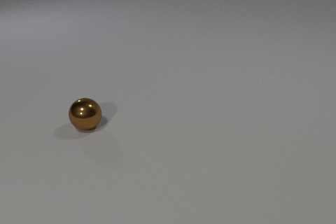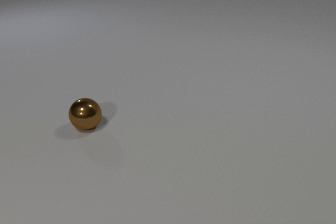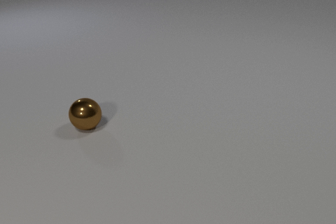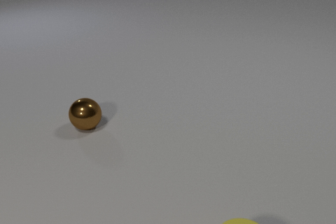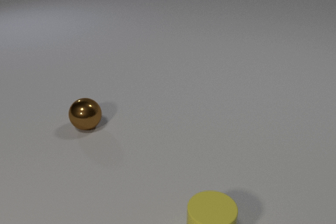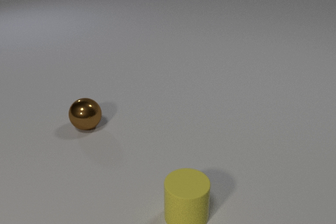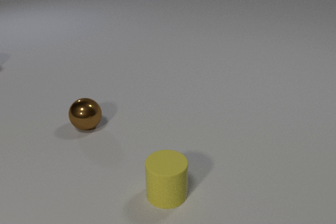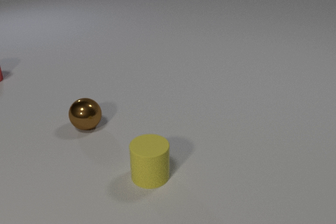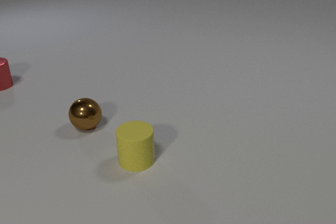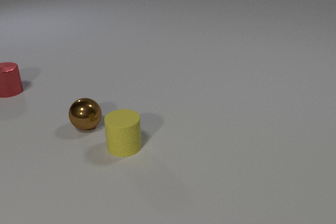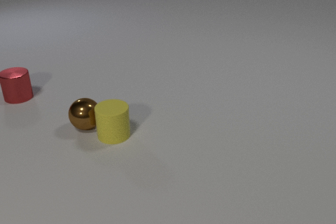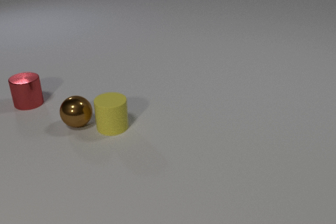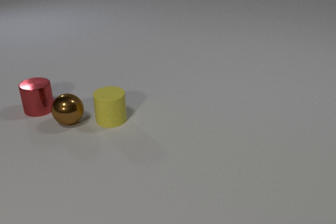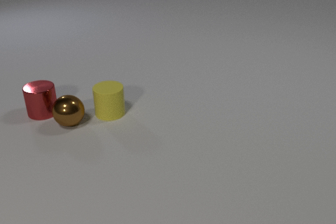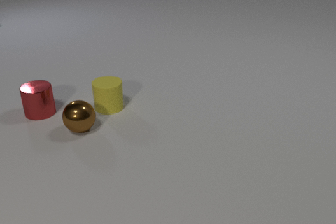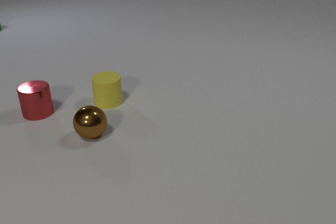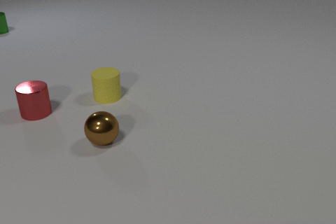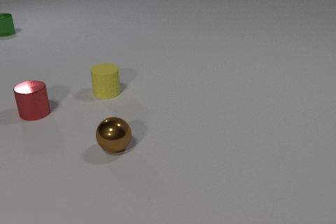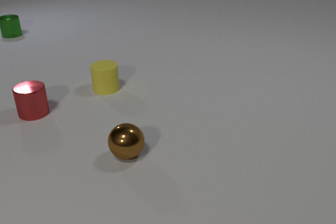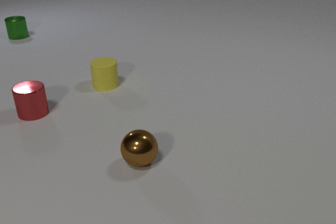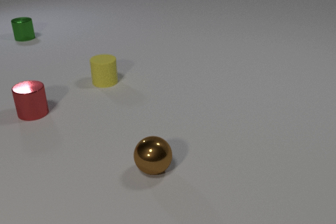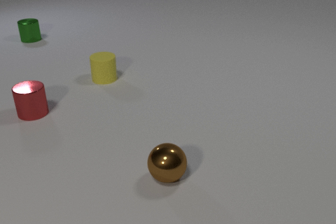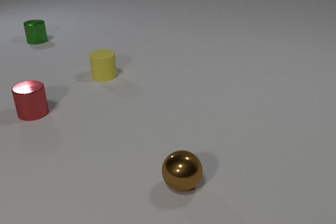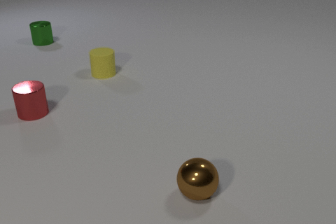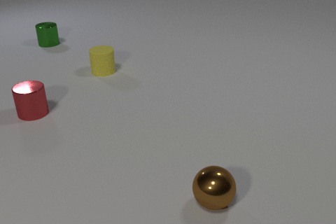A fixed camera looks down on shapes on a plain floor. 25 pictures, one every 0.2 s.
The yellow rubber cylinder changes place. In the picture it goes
away from the camera.
The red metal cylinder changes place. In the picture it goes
toward the camera.
0.0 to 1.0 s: The yellow rubber cylinder comes in at the bottom edge, slides away from the camera and to the left.
1.0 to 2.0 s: The yellow rubber cylinder slides away from the camera and to the left. The red metal cylinder comes in at the left edge, slides toward the camera and to the right. The yellow rubber cylinder and the brown metal sphere collide.
2.0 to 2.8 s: The yellow rubber cylinder slides away from the camera. The brown metal sphere moves, and ends about where it began. The red metal cylinder slides toward the camera and to the right. The brown metal sphere and the red metal cylinder collide.
2.8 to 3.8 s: The yellow rubber cylinder slides away from the camera. The brown metal sphere rolls toward the camera and to the right. The green metal cylinder comes in at the left edge, slides toward the camera and to the right. The red metal cylinder slides to the left.
3.8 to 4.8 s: The yellow rubber cylinder slides away from the camera. The brown metal sphere rolls to the right and toward the camera. The green metal cylinder slides toward the camera and to the right.
How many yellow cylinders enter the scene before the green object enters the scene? 1.
How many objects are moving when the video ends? 3.
What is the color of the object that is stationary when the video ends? red.
